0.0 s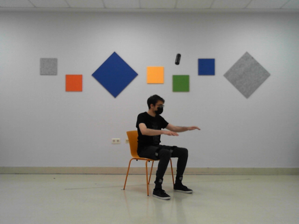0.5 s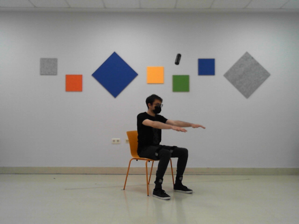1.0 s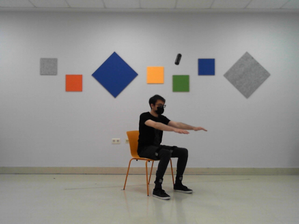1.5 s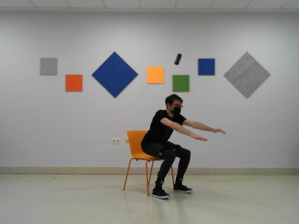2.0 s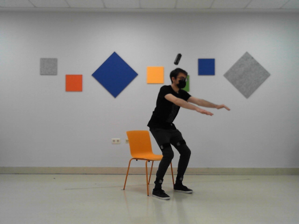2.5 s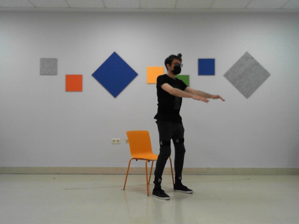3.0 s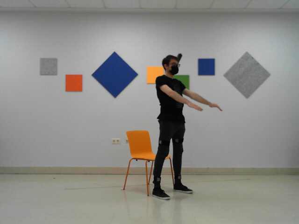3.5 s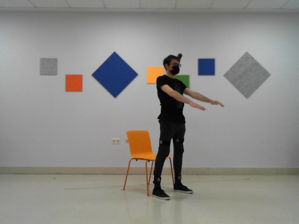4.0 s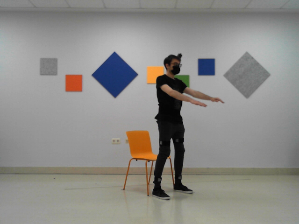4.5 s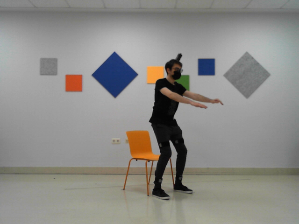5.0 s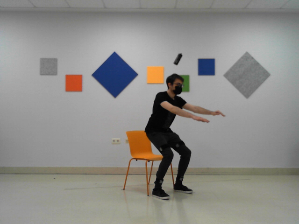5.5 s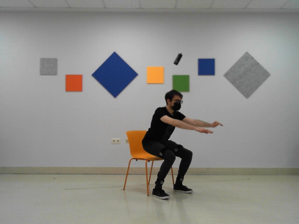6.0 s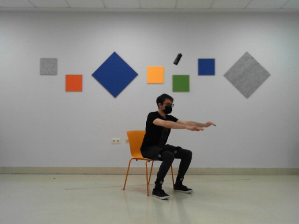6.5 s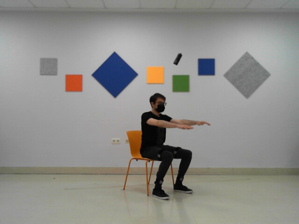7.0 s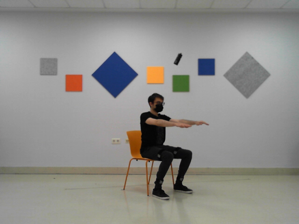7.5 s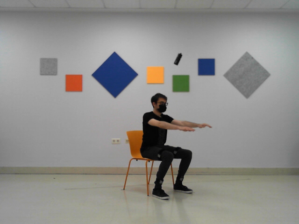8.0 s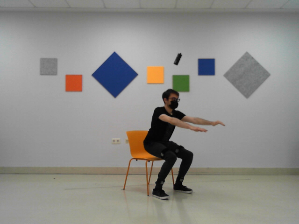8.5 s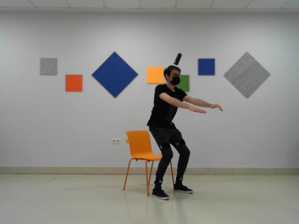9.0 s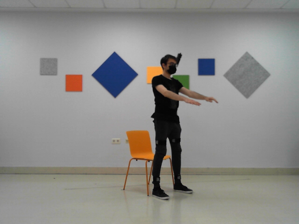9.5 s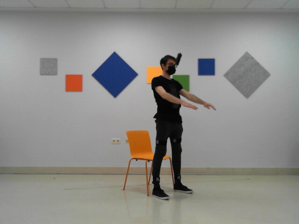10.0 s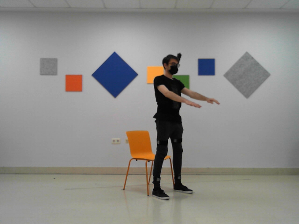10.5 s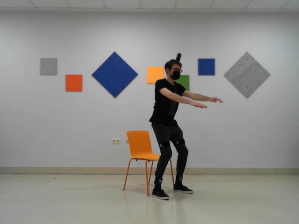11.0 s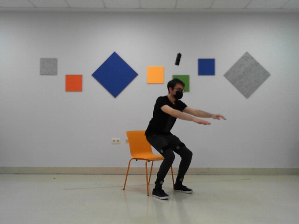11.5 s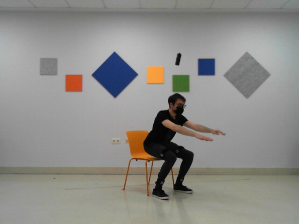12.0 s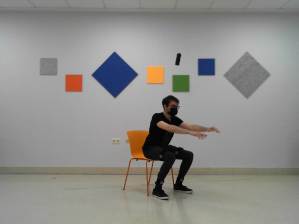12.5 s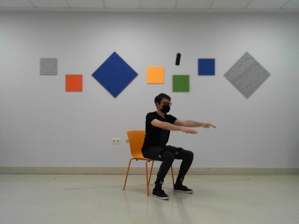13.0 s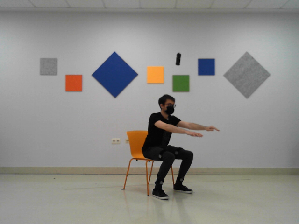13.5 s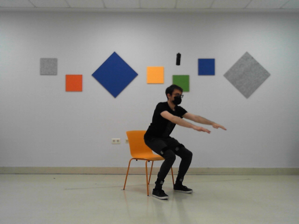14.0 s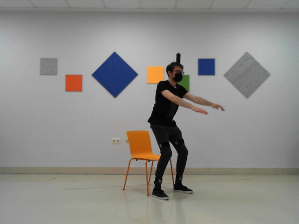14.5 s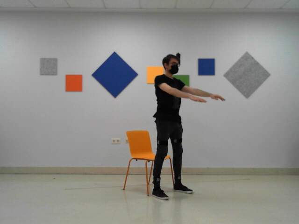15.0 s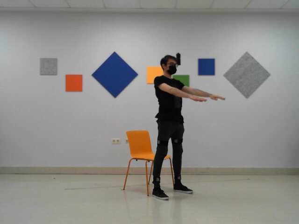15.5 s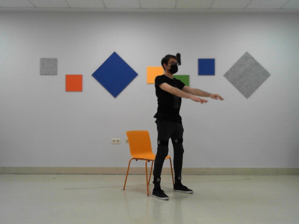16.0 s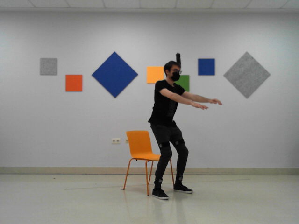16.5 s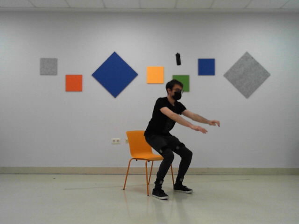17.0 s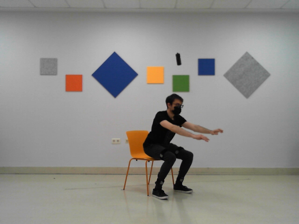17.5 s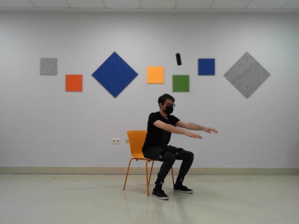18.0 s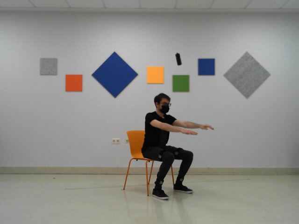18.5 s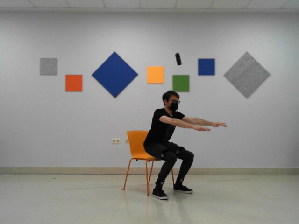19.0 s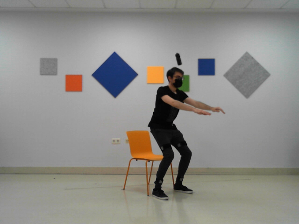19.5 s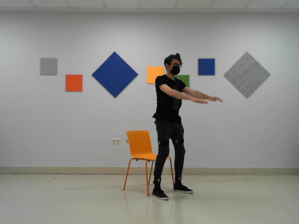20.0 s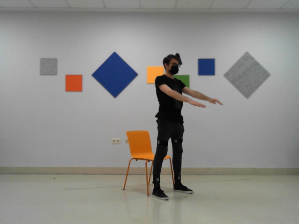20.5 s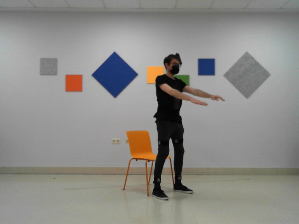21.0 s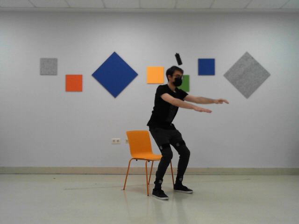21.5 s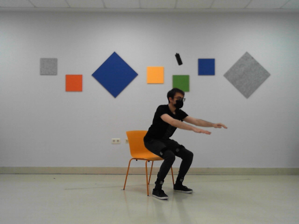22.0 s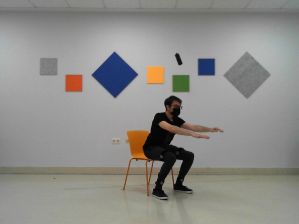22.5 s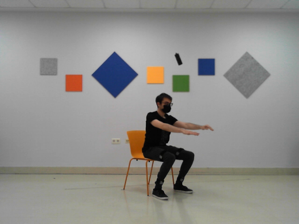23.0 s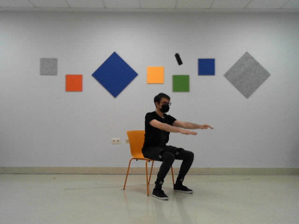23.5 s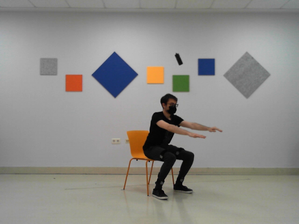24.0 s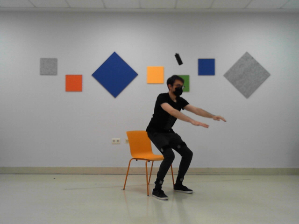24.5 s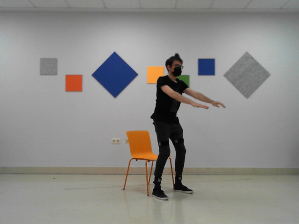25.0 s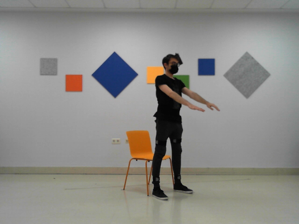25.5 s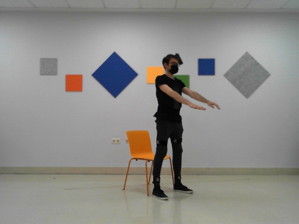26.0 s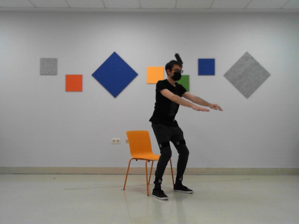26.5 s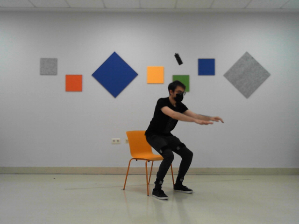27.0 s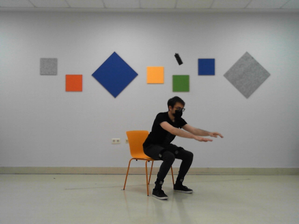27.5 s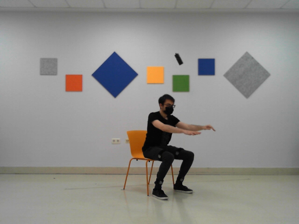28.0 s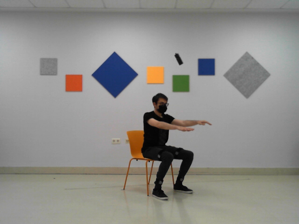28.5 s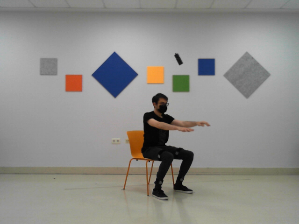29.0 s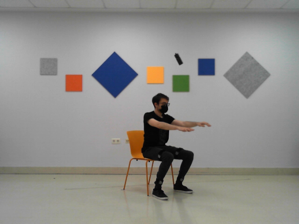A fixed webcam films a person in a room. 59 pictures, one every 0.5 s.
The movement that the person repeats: Sit to stand.
